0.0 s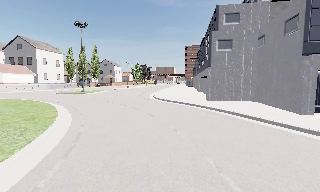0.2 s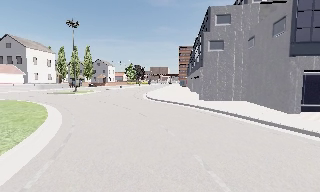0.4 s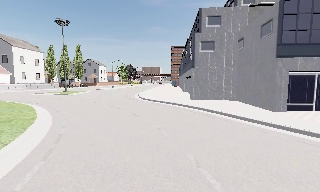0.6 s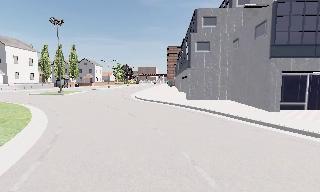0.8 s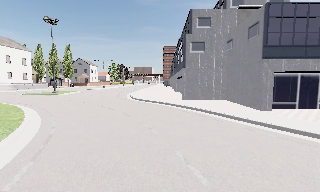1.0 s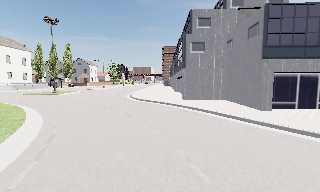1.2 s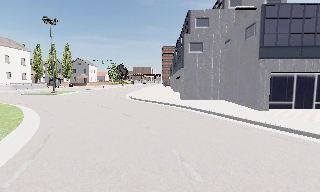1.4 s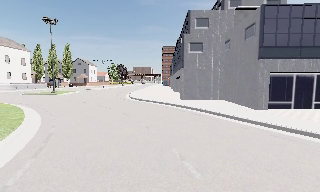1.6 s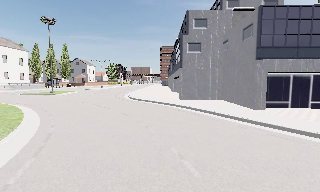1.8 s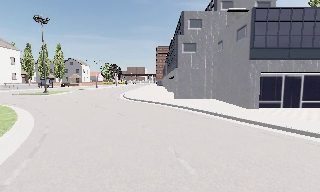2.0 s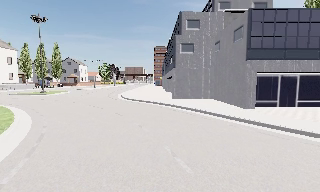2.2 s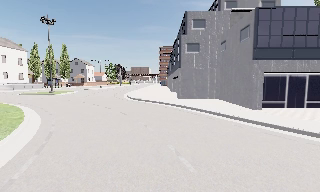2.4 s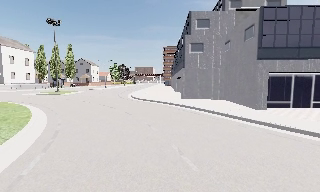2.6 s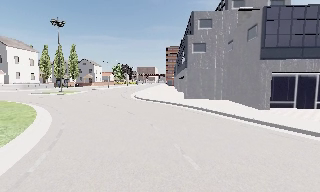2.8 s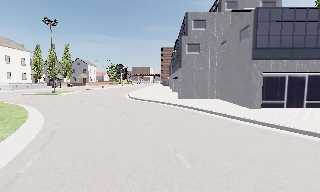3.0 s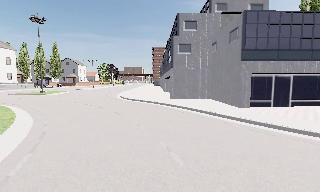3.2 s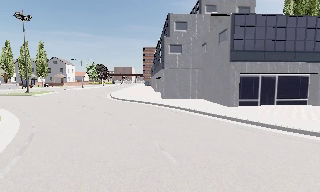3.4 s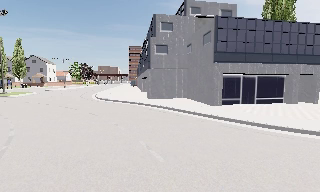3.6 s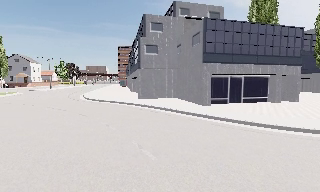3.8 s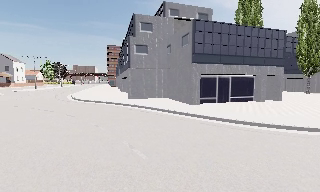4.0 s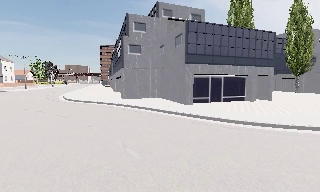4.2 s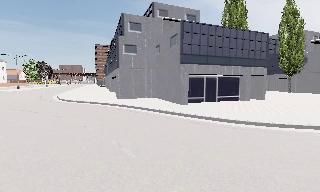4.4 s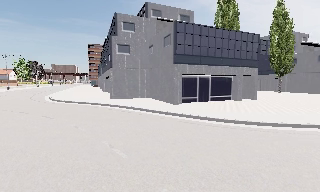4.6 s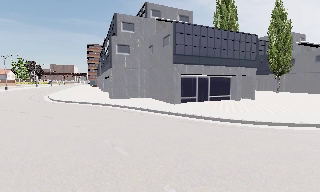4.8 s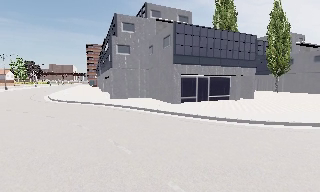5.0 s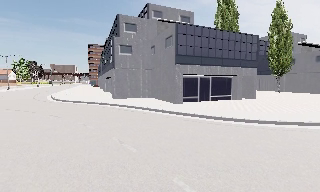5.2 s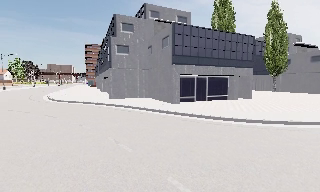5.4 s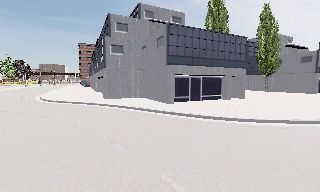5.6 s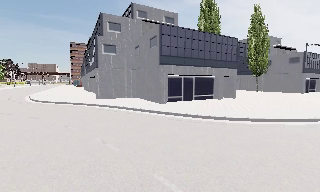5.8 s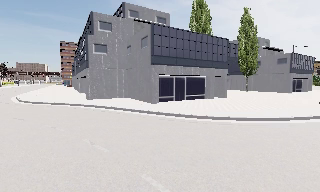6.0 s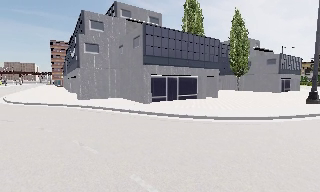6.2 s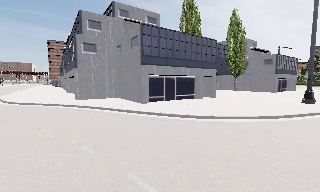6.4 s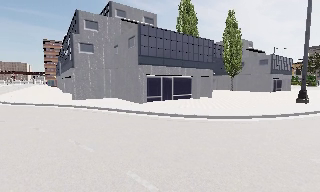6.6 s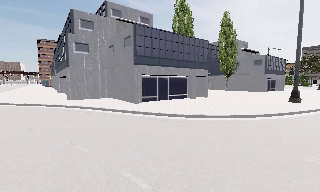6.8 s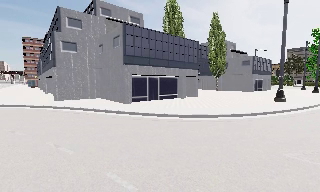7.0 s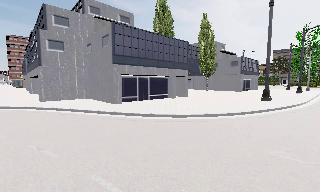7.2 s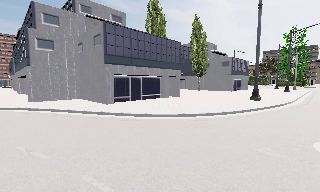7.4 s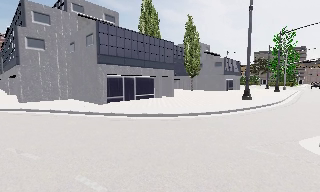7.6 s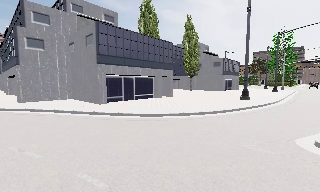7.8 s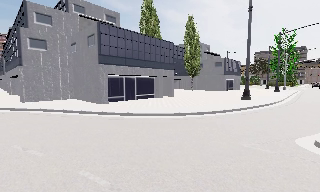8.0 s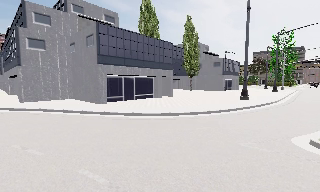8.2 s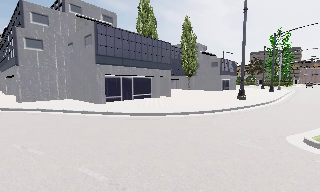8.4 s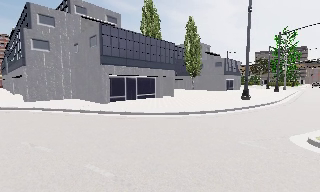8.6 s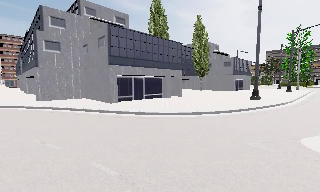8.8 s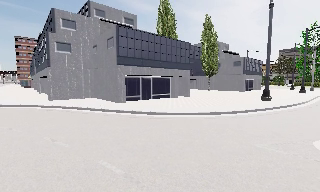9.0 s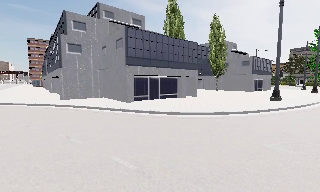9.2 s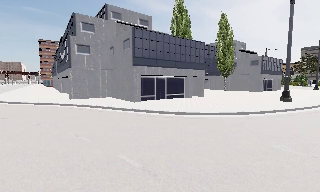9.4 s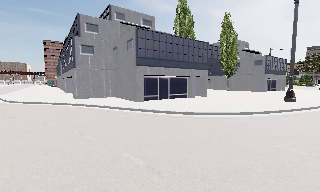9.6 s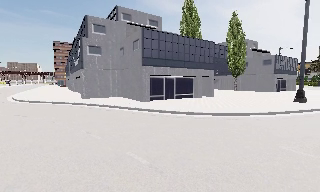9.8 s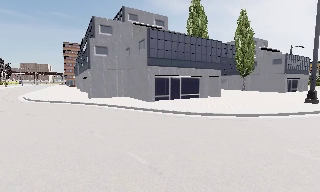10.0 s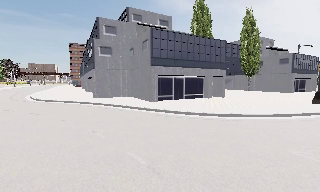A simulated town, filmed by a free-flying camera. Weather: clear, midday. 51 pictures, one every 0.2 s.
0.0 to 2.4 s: The camera travels backward, about 1 m, so what stands in front gets smaller.
2.4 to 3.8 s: The scene slides to the left, as the camera pans about 20 degrees to its right.
3.8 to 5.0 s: The camera shifts only a little, or ends up much as it began.
5.0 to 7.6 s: The camera swings to its right by about 25 degrees, and the scene slides to the left. It travels to its right, about 1 m, so close, fixed things drift to the left.
7.6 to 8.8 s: The camera shifts only a little, or ends up much as it began.
8.8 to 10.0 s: The camera swings to its left by about 15 degrees, and the scene slides to the right.
The film runs backward here.
